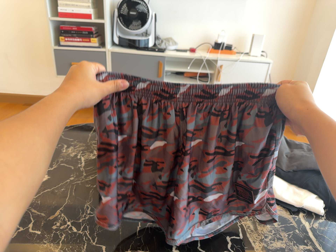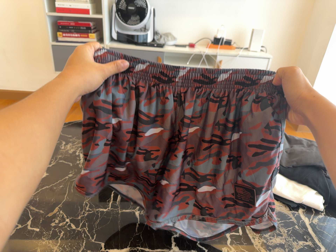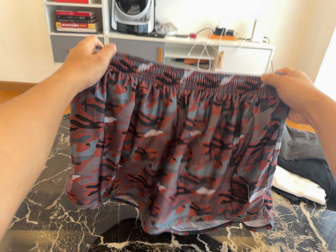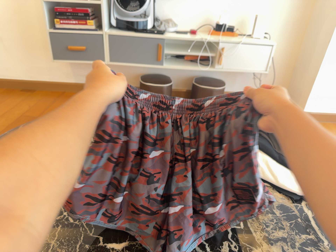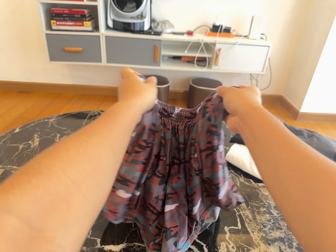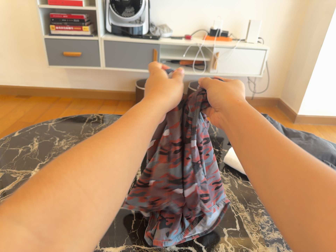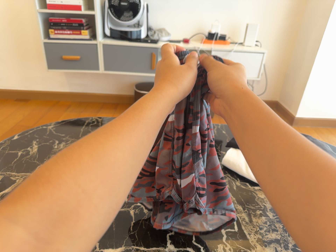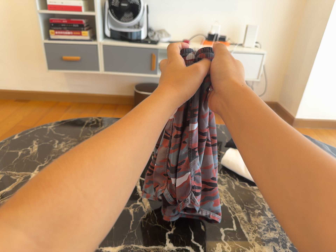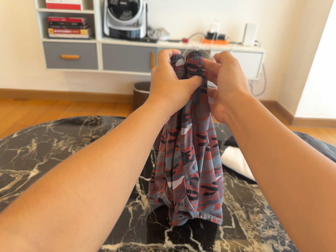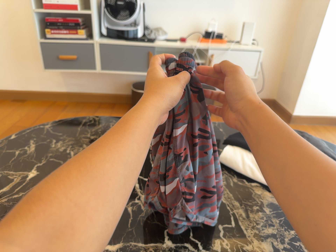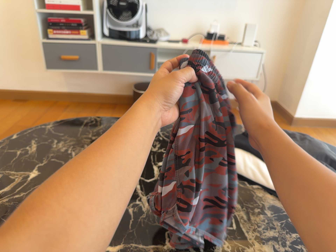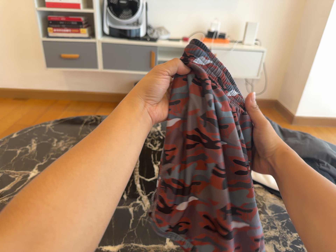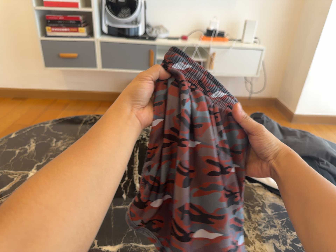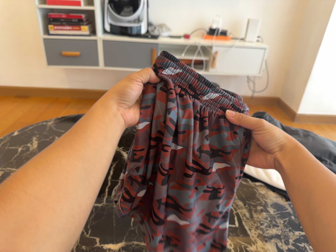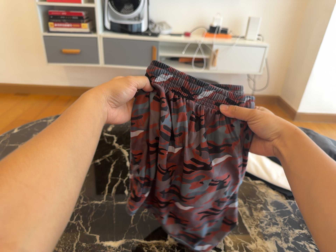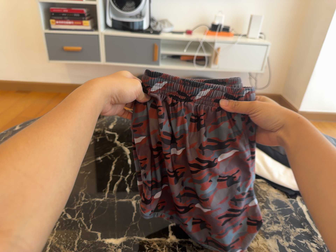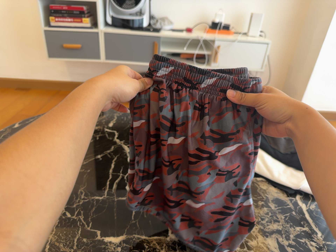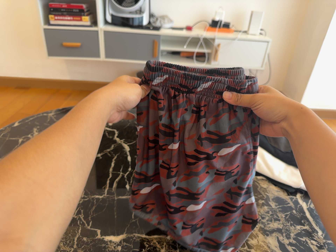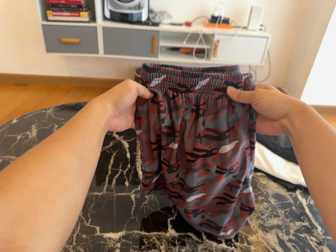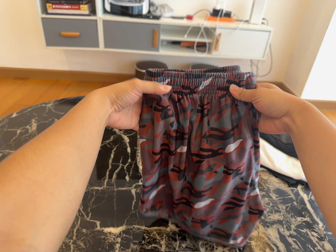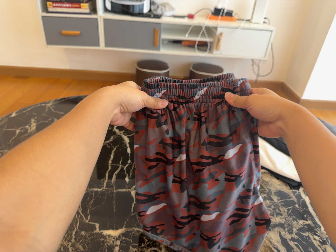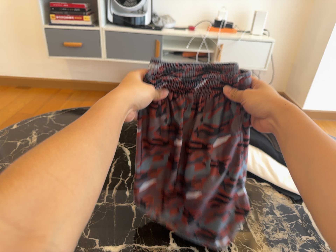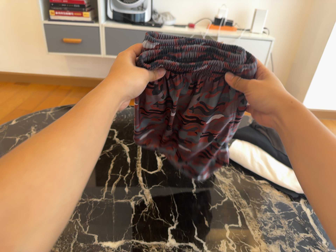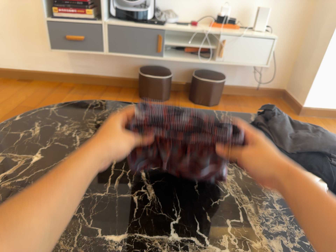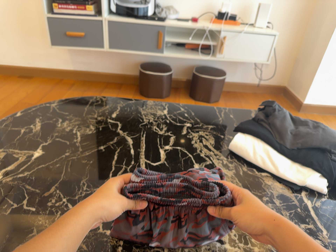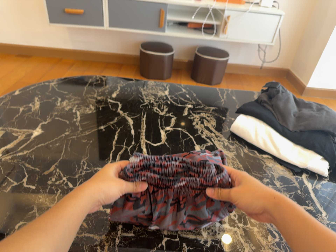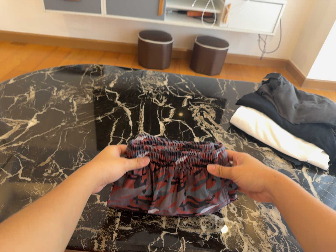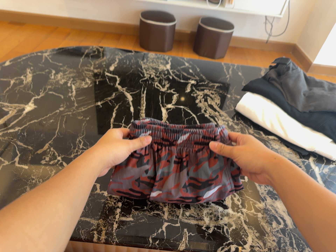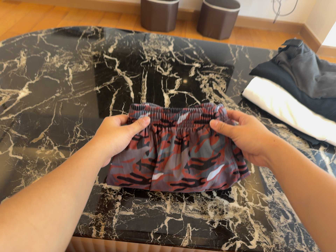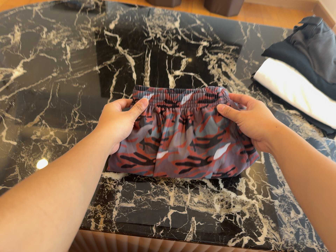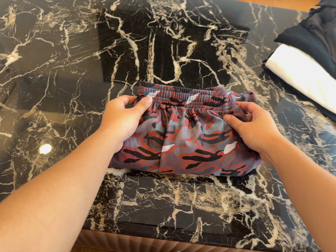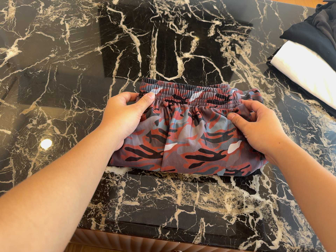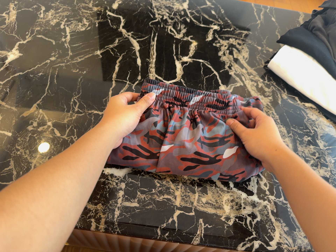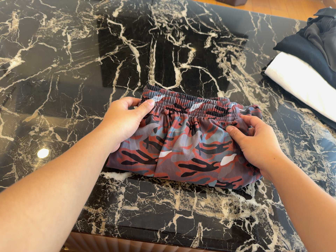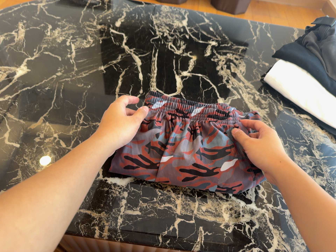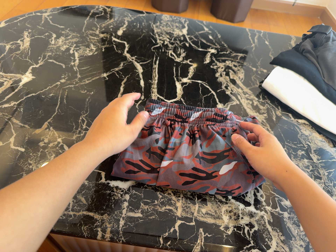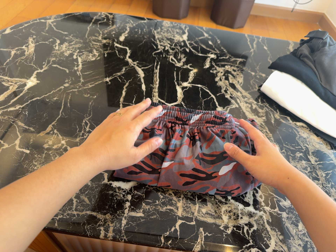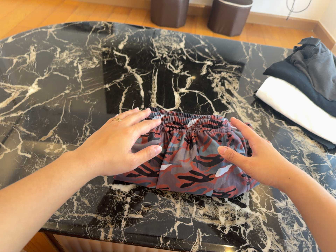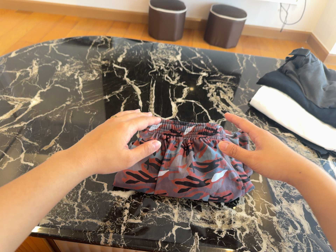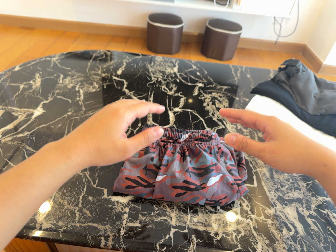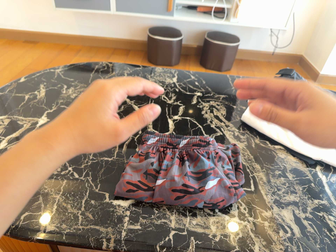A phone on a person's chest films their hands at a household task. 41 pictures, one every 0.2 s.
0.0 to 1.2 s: The camera shifts only a little, or ends up much as it began.
1.2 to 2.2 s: The camera keeps its place and its aim.
2.2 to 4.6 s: The camera shifts only a little, or ends up much as it began.
4.6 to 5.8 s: The camera travels forward, about 12 cm, so what stands in front looms larger. Its aim tips toward the bottom of its view by about 20 degrees, and the scene shifts upward.
5.8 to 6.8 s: The camera shifts only a little, or ends up much as it began.
6.8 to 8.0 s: The camera travels backward, about 12 cm, so what stands in front gets smaller. Its aim tips toward the top of its view by about 15 degrees, and the scene shifts downward.
The film runs forward here.
